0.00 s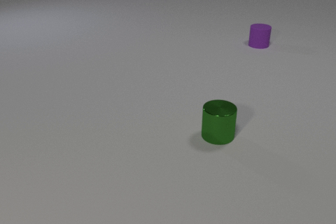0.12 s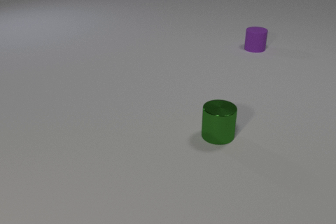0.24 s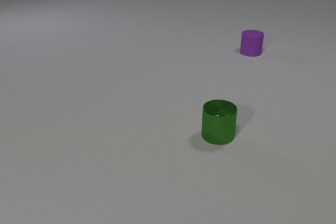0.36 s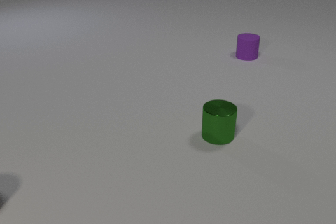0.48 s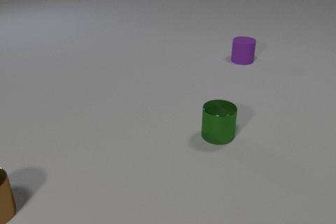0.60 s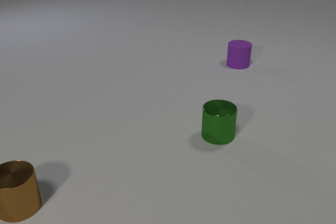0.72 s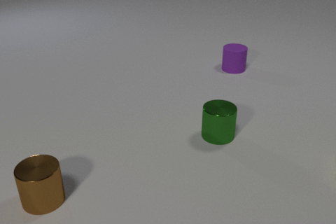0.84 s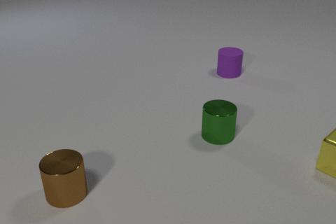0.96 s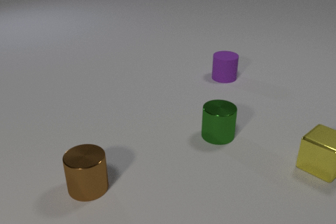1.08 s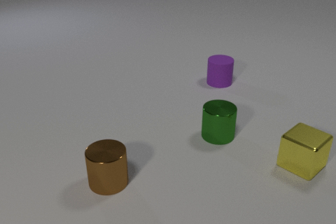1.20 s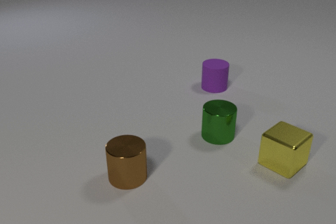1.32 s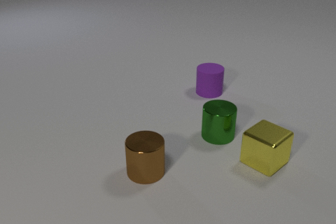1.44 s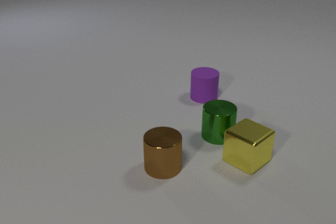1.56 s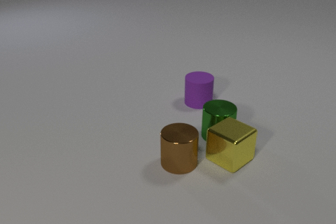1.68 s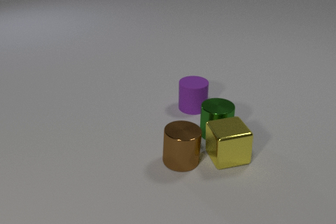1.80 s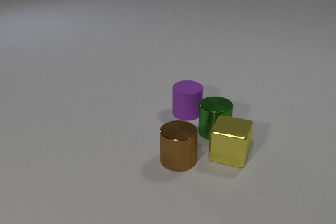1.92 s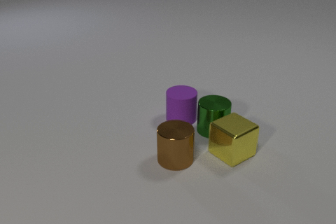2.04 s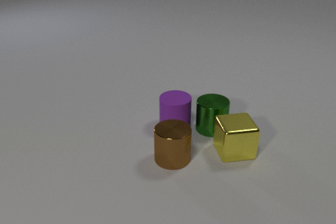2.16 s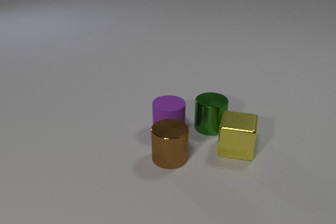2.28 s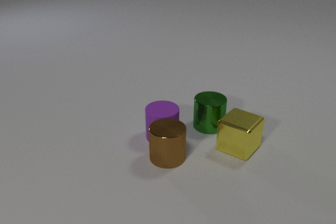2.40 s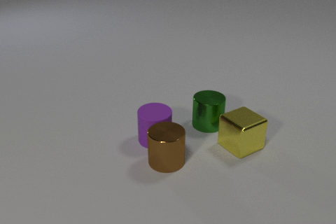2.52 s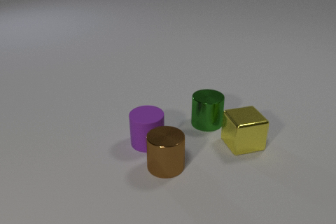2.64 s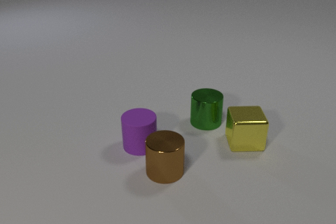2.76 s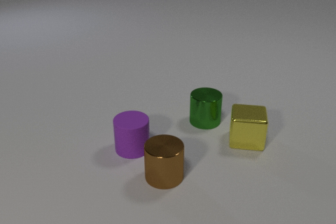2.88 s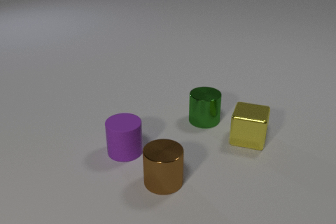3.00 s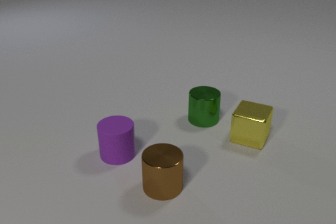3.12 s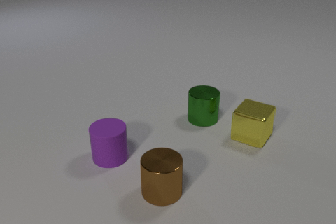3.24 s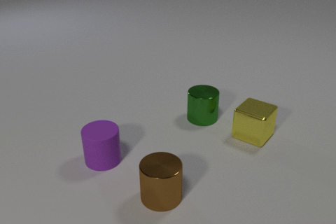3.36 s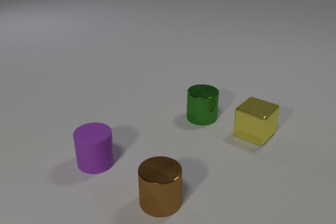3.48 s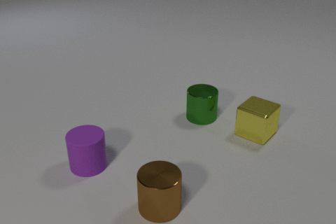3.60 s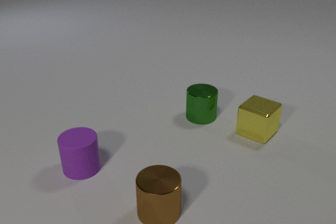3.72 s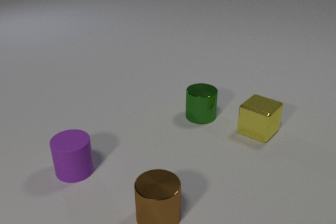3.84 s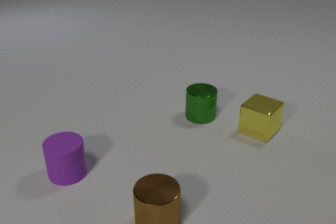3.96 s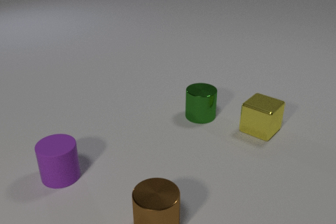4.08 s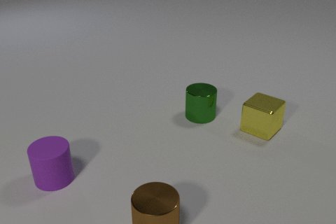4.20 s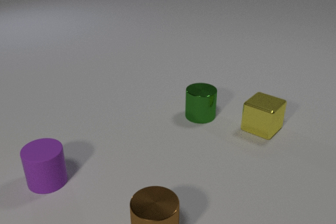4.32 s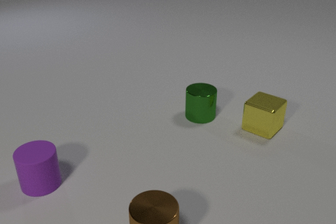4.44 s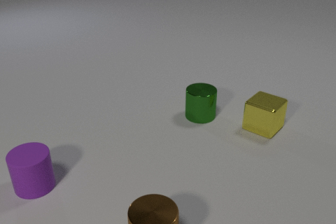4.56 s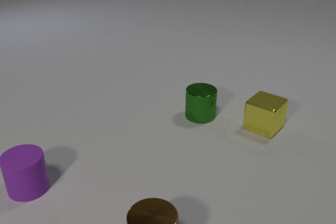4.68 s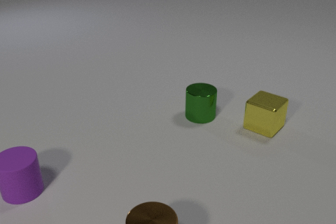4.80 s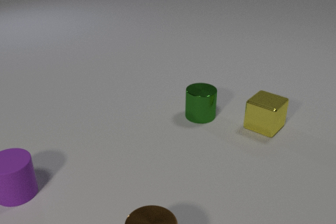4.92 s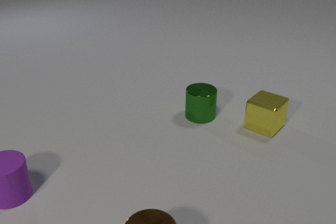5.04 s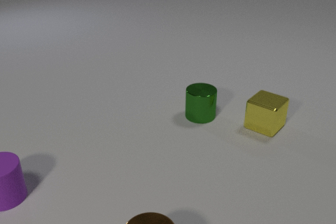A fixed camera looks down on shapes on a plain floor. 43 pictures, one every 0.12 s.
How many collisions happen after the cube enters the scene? 3.
What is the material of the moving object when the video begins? rubber.
What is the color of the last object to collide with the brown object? purple.
0.00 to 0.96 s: The brown metal cylinder comes in at the left edge, slides to the right. The yellow metal cube comes in at the right edge, slides to the left. The purple rubber cylinder slides toward the camera.
0.96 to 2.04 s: The brown metal cylinder slides to the right and away from the camera. The yellow metal cube slides to the left. The purple rubber cylinder slides toward the camera and to the left. The green metal cylinder slides away from the camera and to the left. The yellow metal cube and the green metal cylinder collide. The brown metal cylinder and the yellow metal cube collide.
2.04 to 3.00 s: The brown metal cylinder slides toward the camera. The yellow metal cube slides away from the camera and to the right. The purple rubber cylinder slides to the left and toward the camera. The green metal cylinder slides away from the camera and to the left. The brown metal cylinder and the purple rubber cylinder collide.
3.00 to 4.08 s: The brown metal cylinder slides toward the camera. The yellow metal cube slides away from the camera and to the right. The purple rubber cylinder slides to the left and toward the camera. The green metal cylinder slides away from the camera.
4.08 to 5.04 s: The brown metal cylinder slides toward the camera. The yellow metal cube slides away from the camera. The purple rubber cylinder slides to the left.
